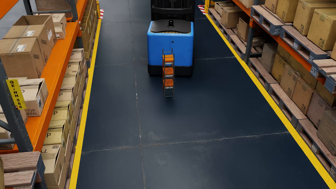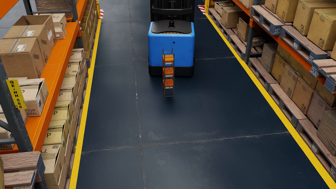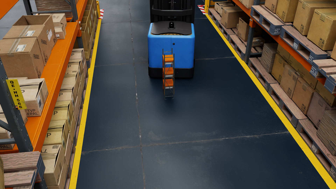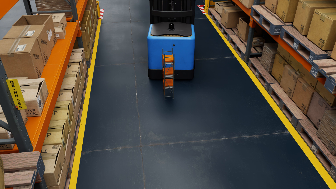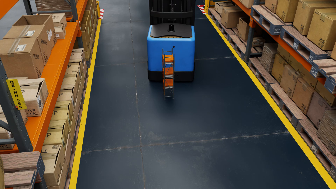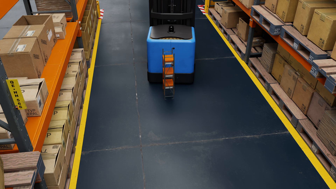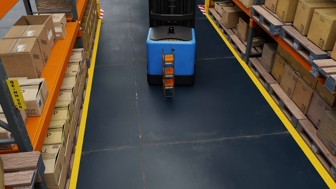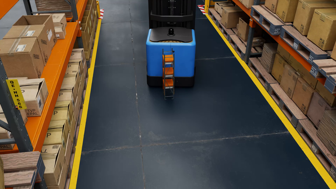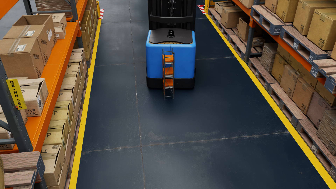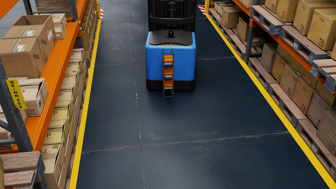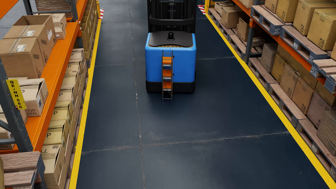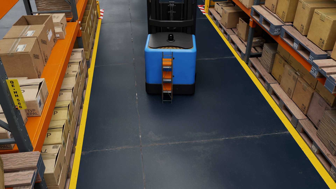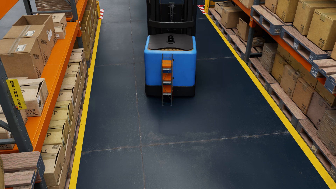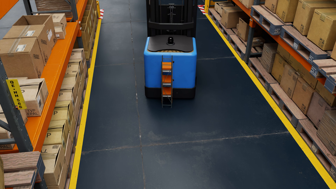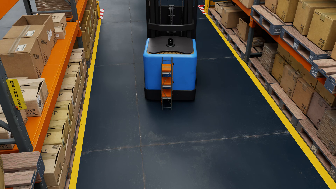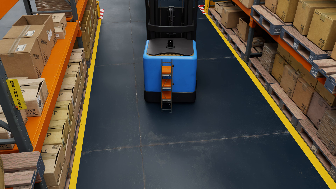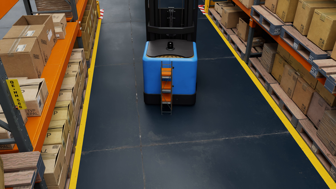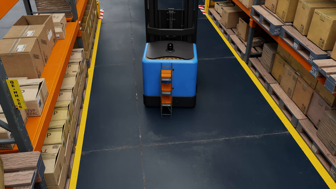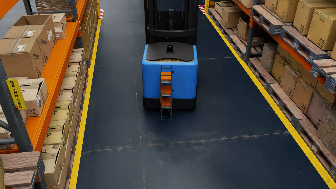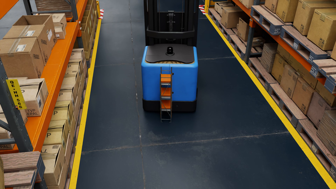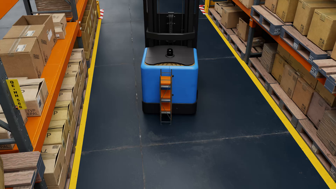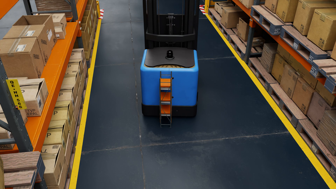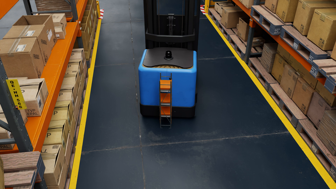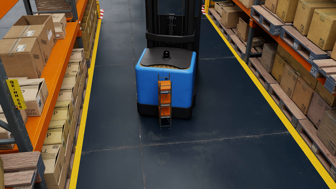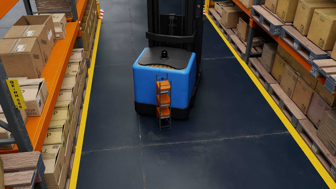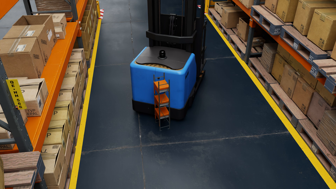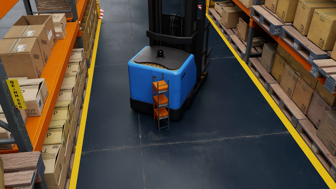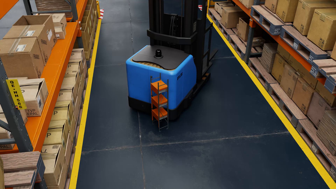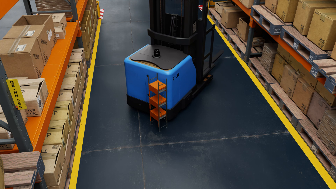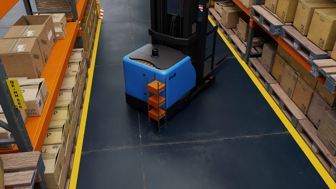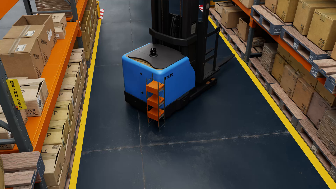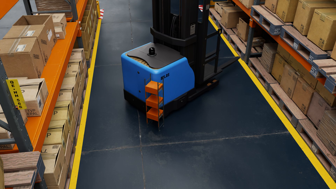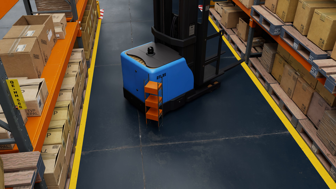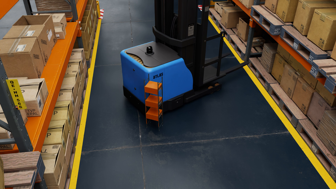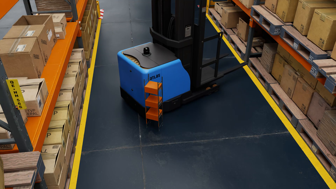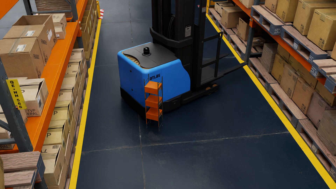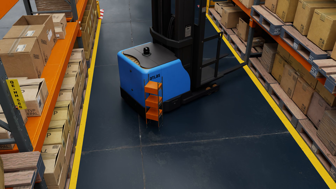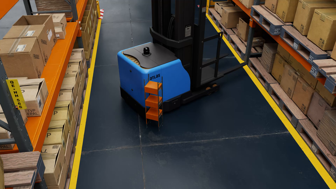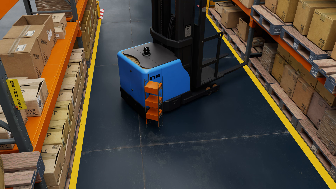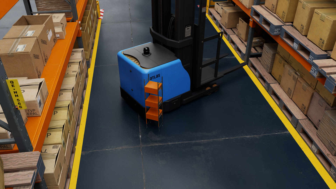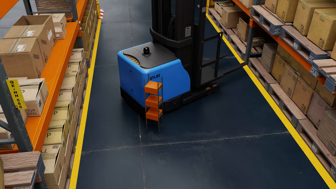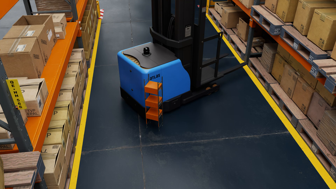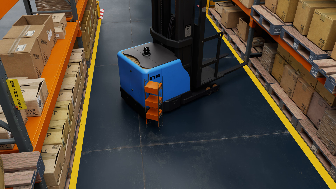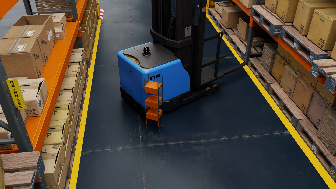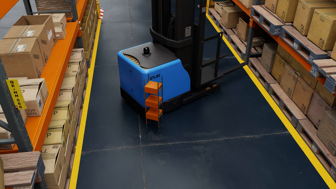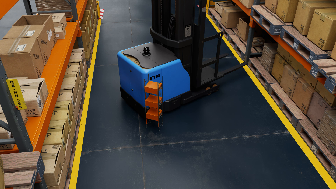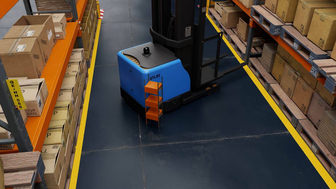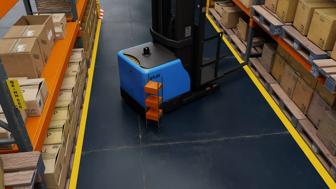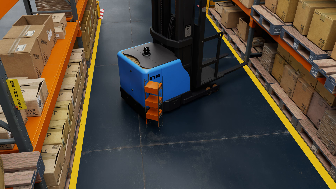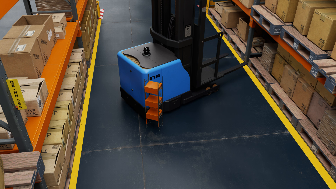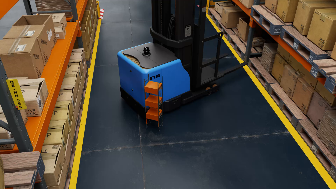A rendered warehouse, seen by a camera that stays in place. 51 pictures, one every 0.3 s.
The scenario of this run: A forklift runs into an object in its way.
